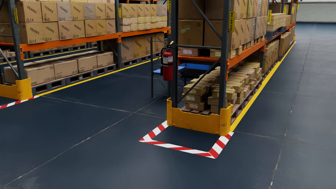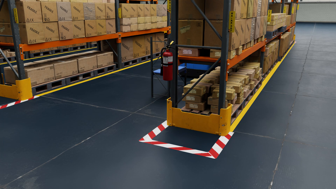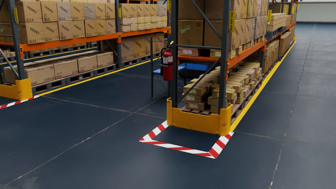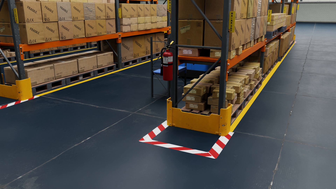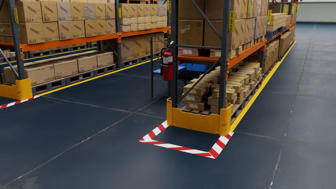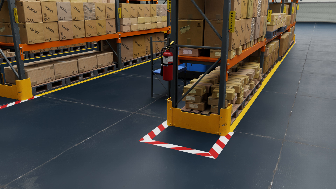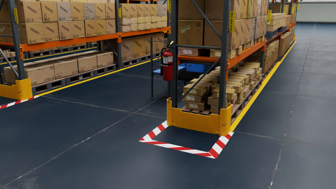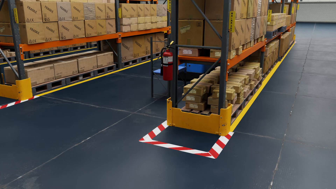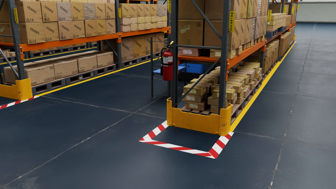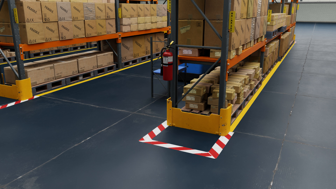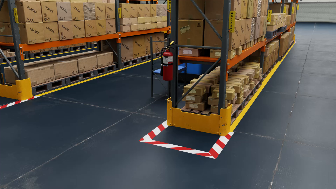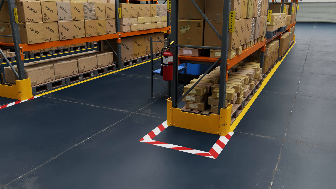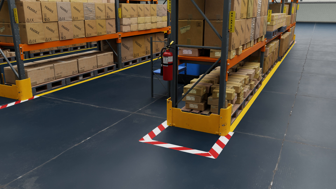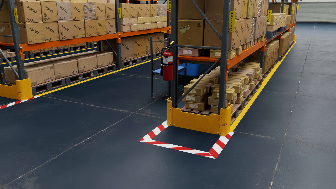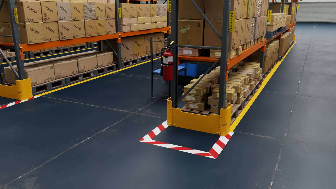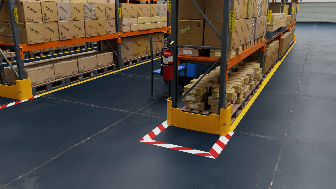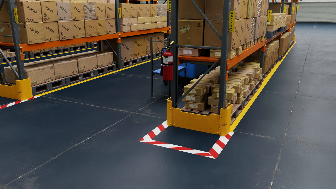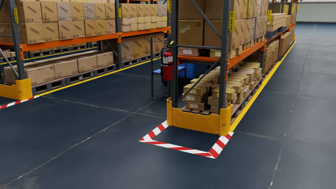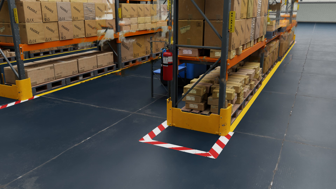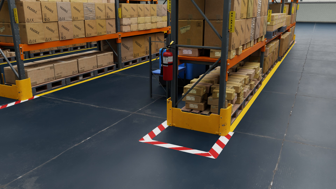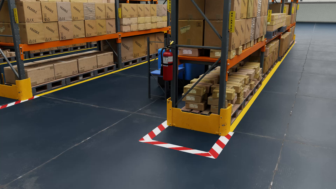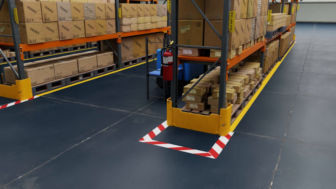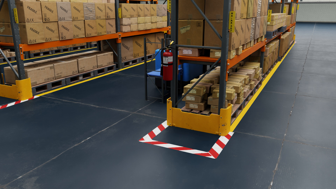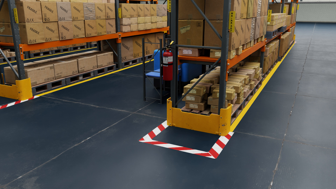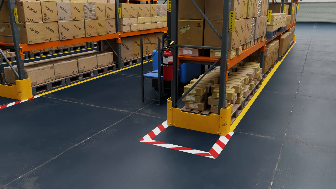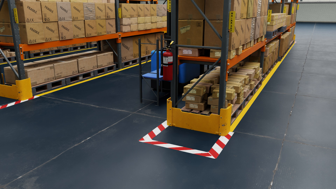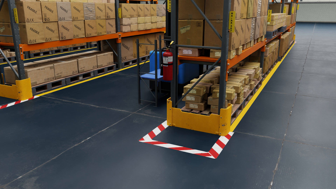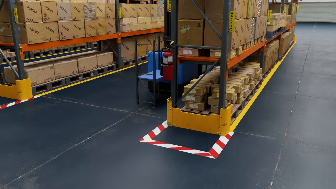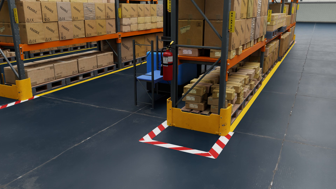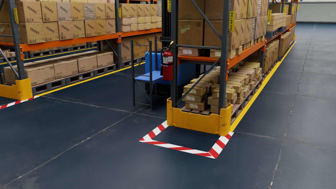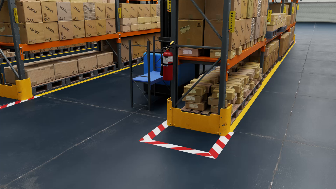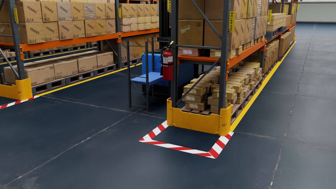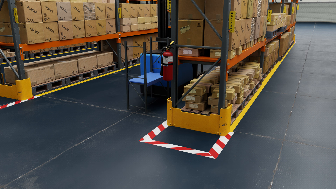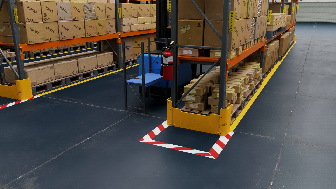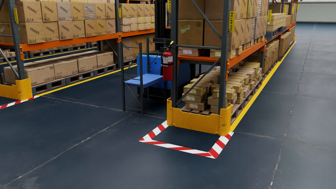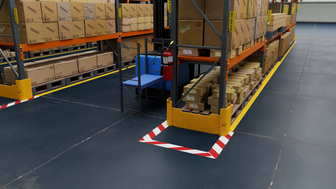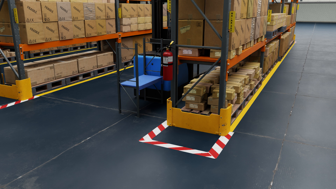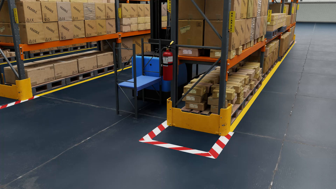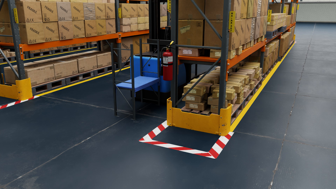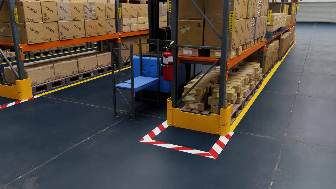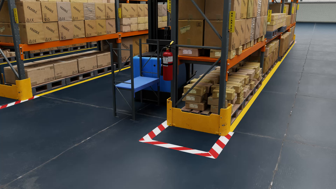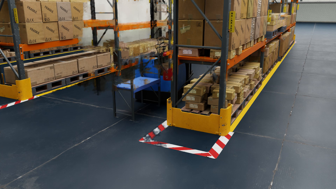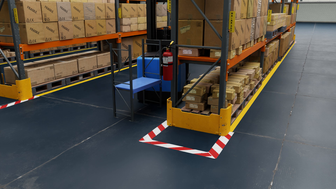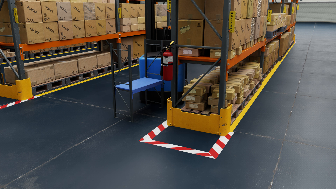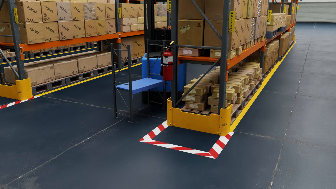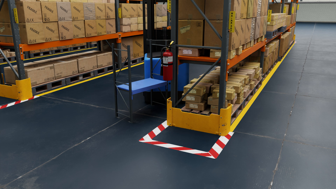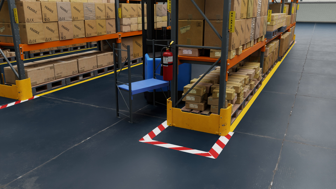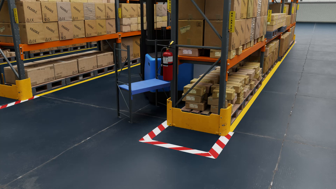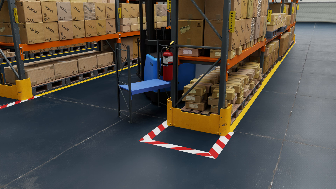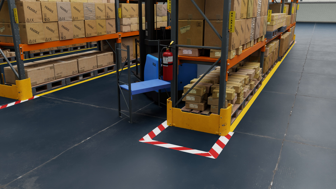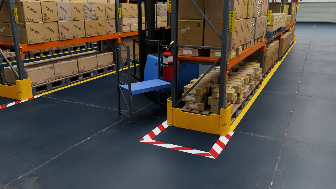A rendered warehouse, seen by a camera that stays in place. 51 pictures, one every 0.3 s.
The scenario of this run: A forklift runs into an object in its way.
